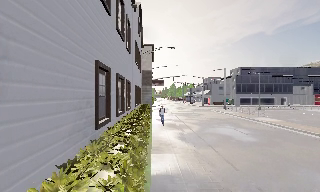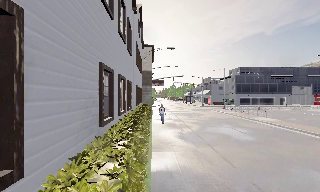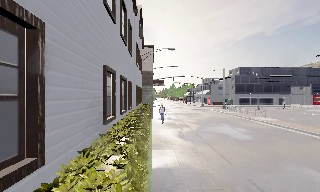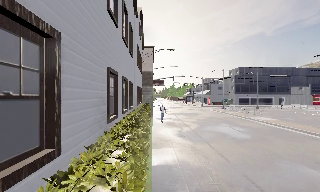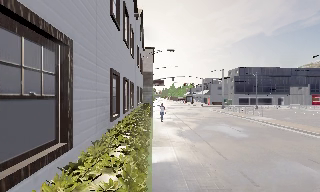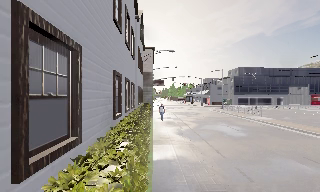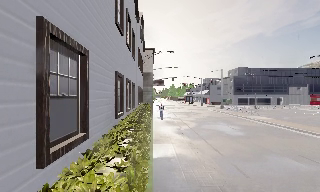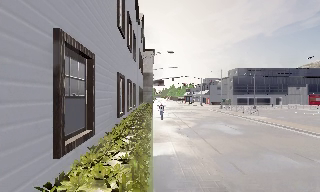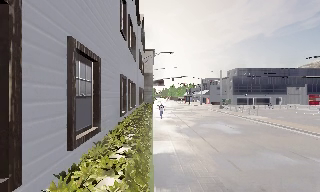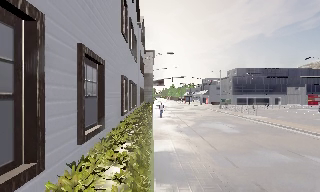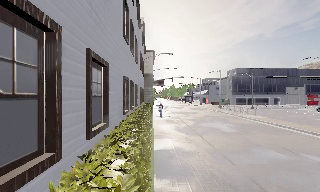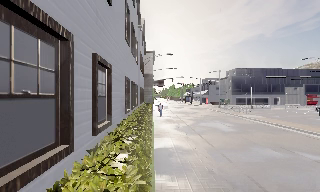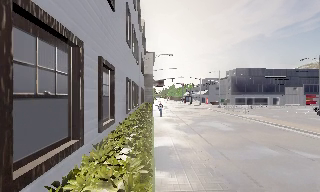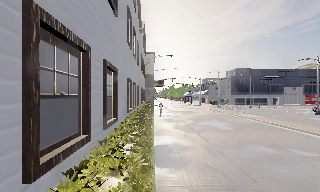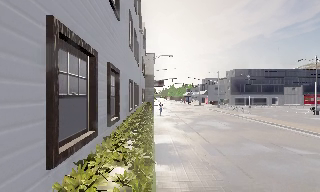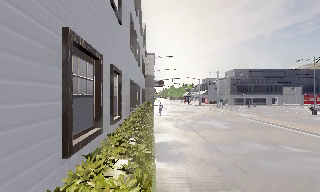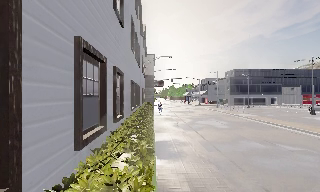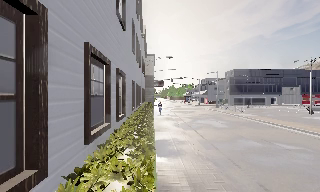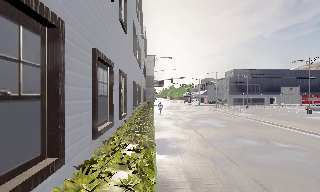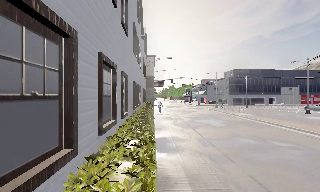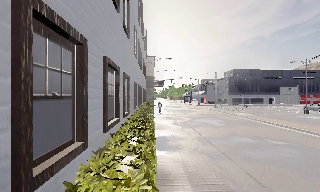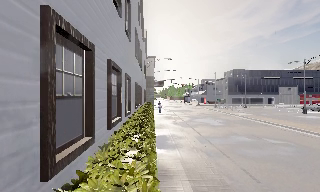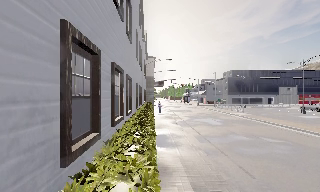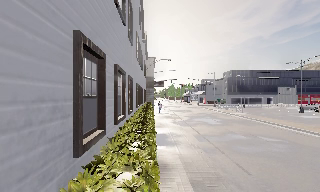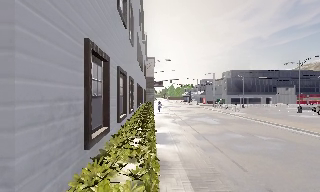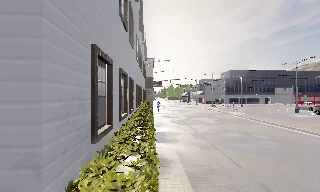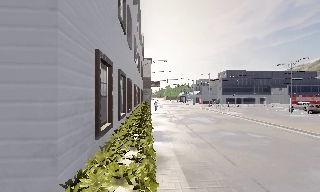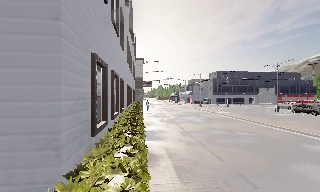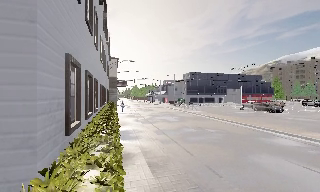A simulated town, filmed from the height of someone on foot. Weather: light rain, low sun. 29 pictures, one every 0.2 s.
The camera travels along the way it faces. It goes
backward.
0.0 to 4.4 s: The camera travels backward, about 5 m, so what stands in front gets smaller.
4.4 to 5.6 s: The scene slides to the left, as the camera pans about 15 degrees to its right. It travels backward, about 1.5 m, so what stands in front gets smaller.
The film runs backward here.
